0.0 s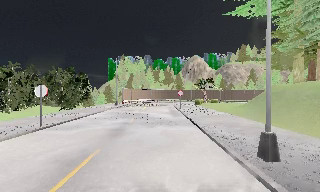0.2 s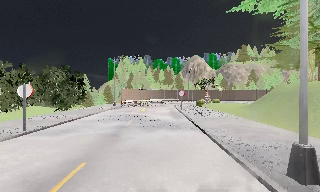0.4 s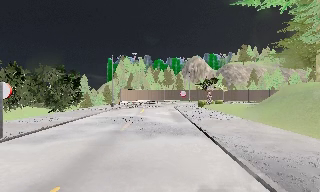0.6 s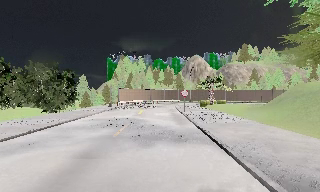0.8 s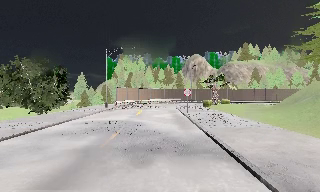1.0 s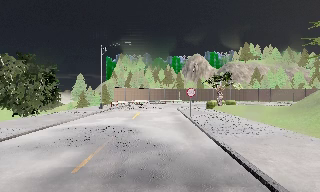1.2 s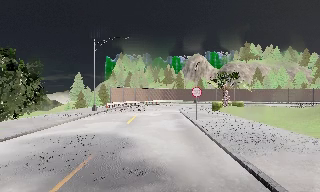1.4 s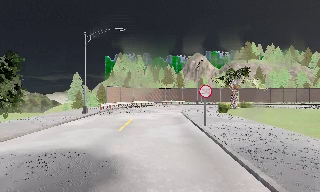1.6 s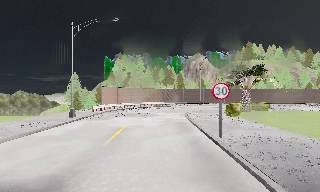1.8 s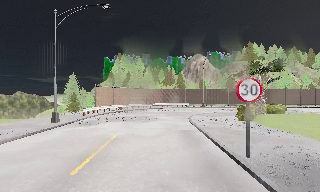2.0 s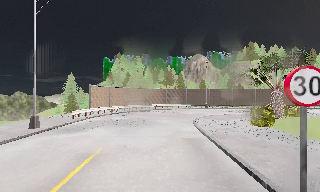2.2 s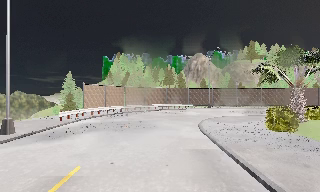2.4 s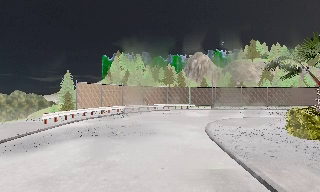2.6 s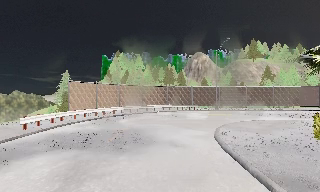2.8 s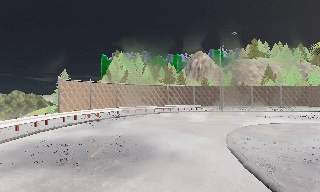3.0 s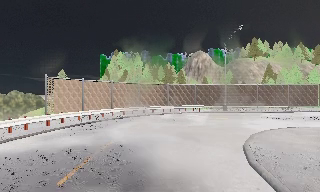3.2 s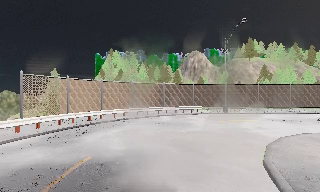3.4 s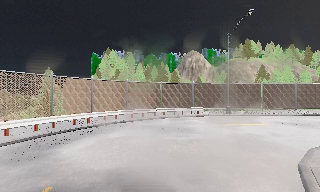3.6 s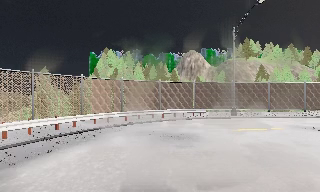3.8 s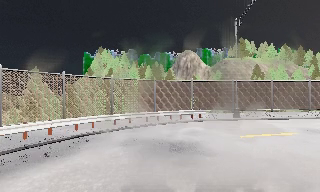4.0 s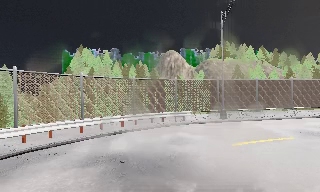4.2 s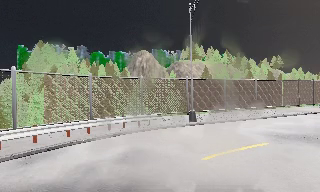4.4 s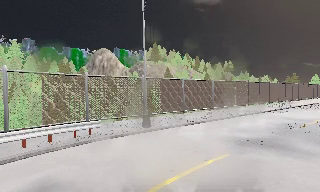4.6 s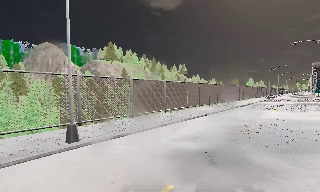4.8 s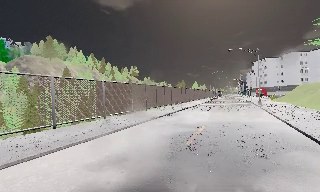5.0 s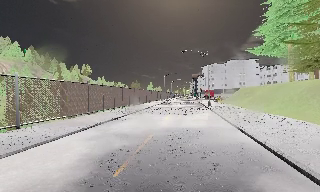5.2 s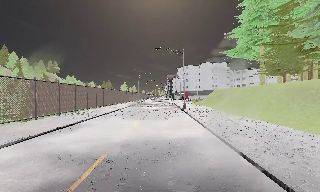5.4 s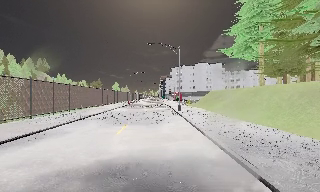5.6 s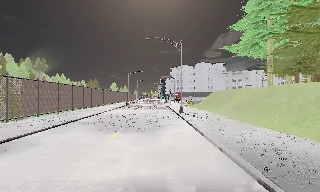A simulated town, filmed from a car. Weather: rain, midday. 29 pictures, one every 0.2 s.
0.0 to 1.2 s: The camera travels forward, about 8 m, so what stands in front looms larger. It gains speed.
1.2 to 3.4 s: The camera travels forward, about 18 m, so what stands in front looms larger.
3.4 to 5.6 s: The scene slides to the left, as the camera pans about 90 degrees to its right. It travels forward, about 20 m.
The film runs forward here.
